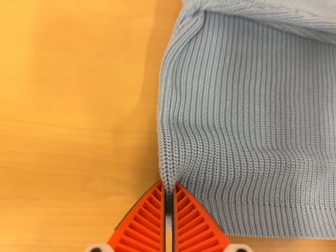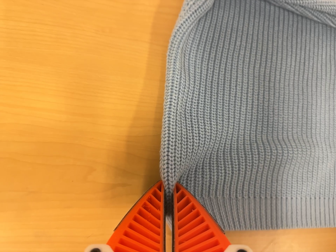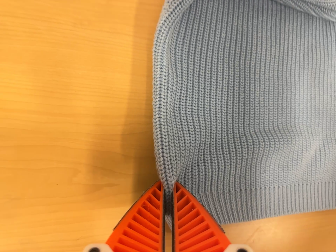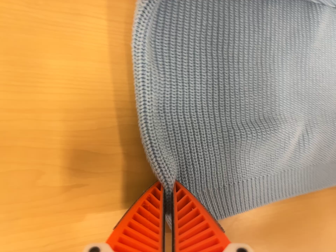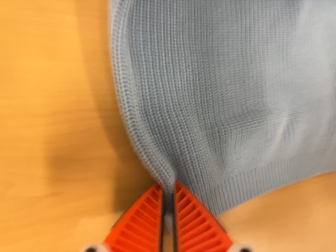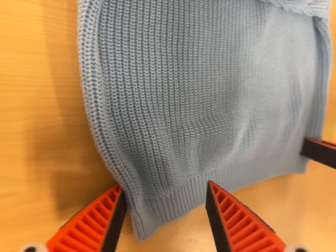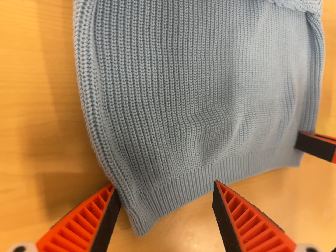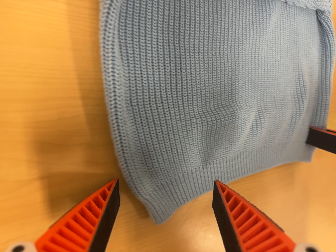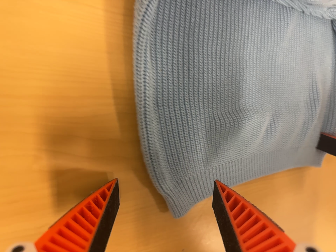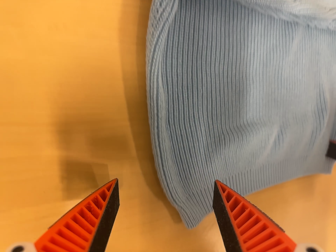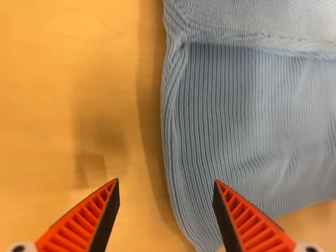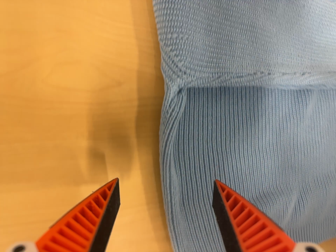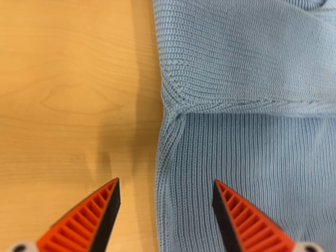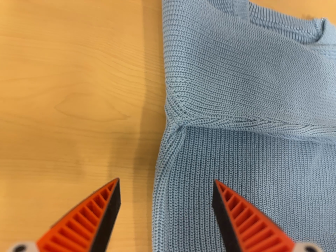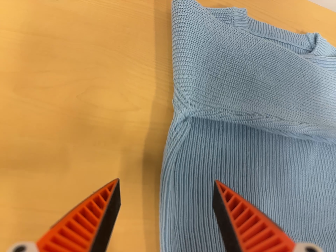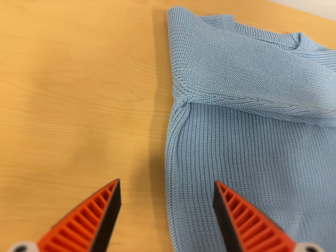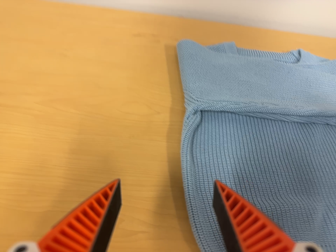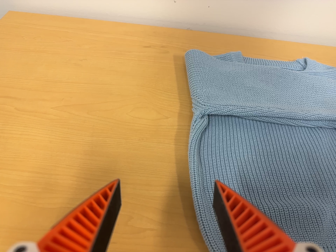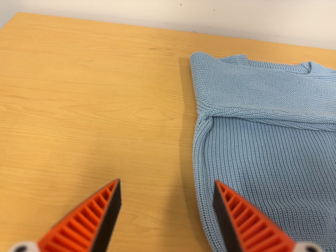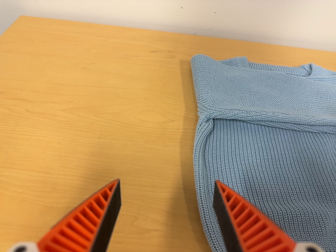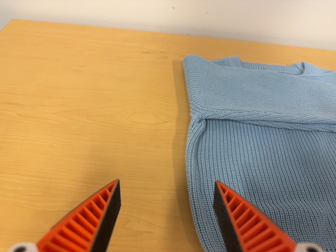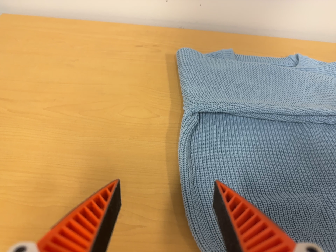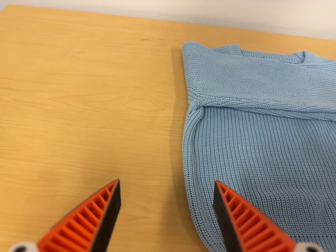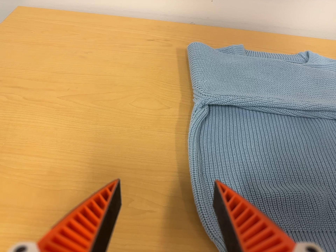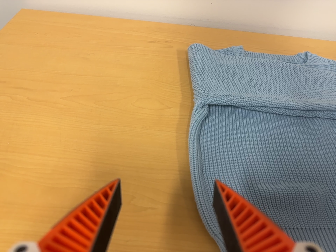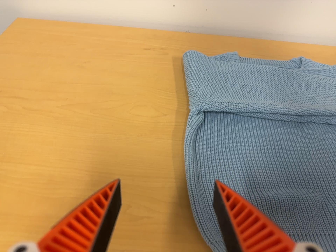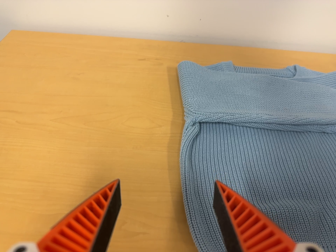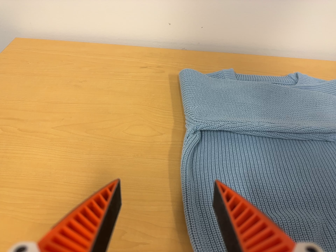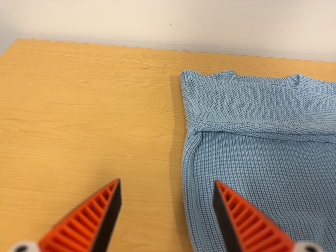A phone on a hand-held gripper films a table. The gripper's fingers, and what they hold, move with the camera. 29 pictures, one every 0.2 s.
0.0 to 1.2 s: The scene slides to the left, as the camera pans about 25 degrees to its right. It travels toward the top of its view and forward, about 7 cm. Its aim tips toward the bottom of its view by about 15 degrees, and the scene shifts upward.
1.2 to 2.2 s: The camera swings to its left by about 15 degrees, and the scene slides to the right. It travels backward and toward the top of its view, about 10 cm, so what stands in front gets smaller.
2.2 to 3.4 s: The scene slides to the right, as the camera pans about 15 degrees to its left. It travels toward the bottom of its view and backward, about 24 cm. Its aim tips toward the top of its view by about 40 degrees.
3.4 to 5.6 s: The camera shifts only a little, or ends up much as it began.
The film runs backward here.
